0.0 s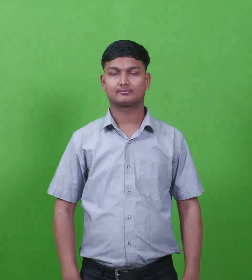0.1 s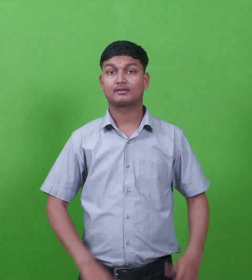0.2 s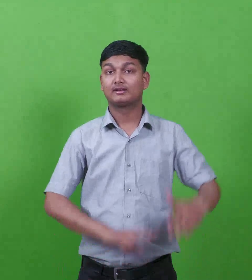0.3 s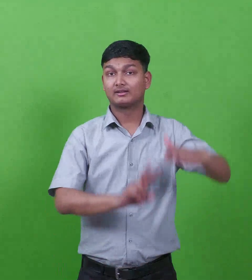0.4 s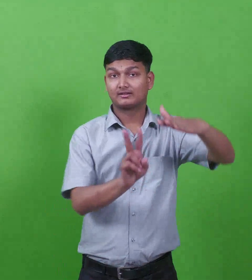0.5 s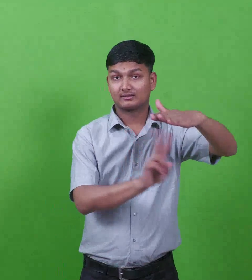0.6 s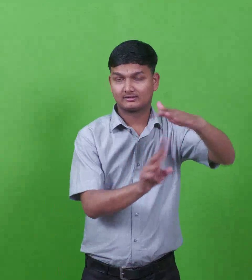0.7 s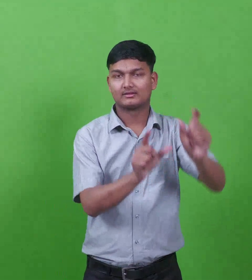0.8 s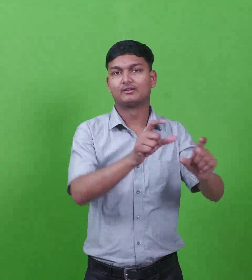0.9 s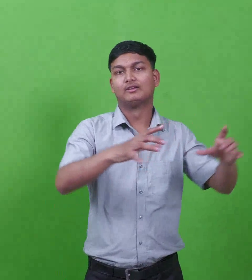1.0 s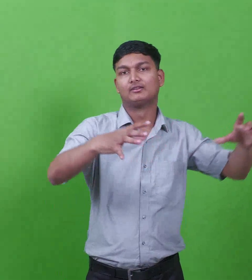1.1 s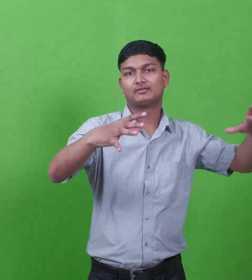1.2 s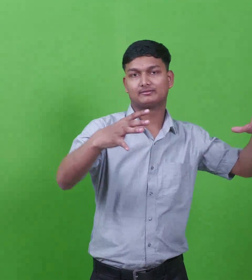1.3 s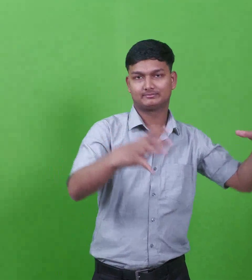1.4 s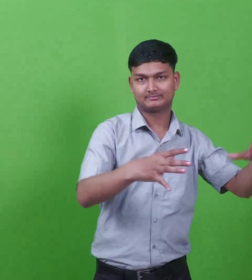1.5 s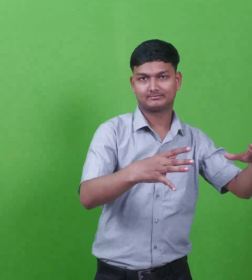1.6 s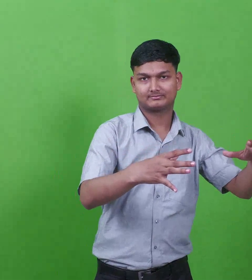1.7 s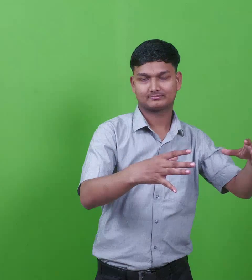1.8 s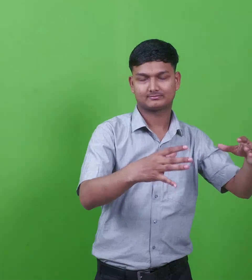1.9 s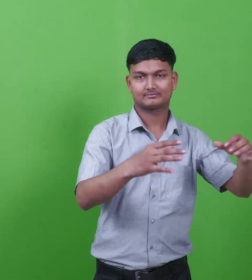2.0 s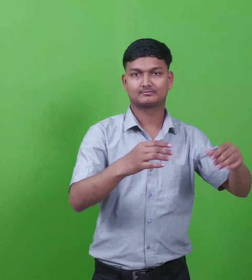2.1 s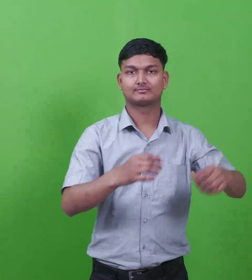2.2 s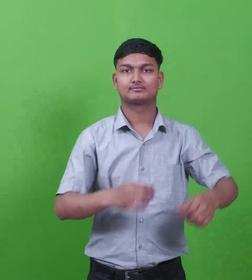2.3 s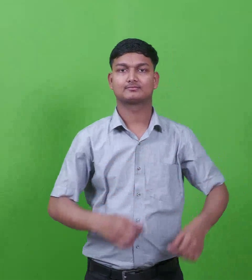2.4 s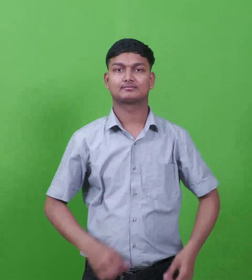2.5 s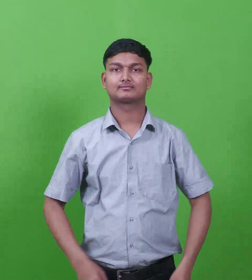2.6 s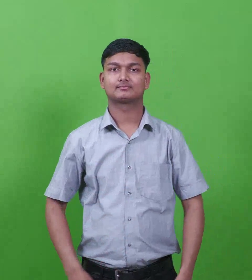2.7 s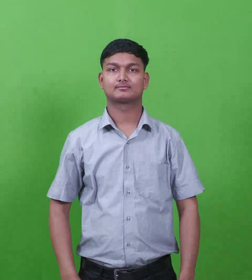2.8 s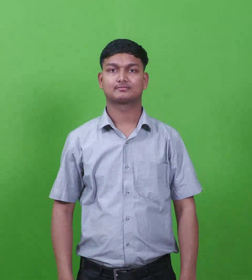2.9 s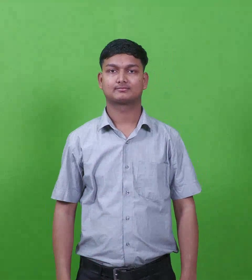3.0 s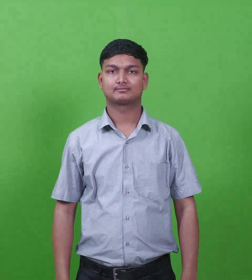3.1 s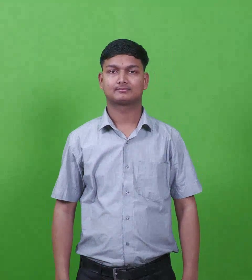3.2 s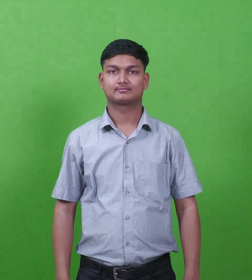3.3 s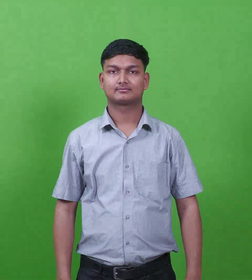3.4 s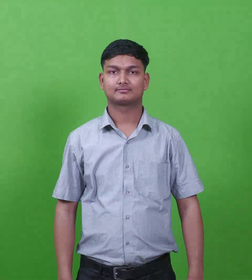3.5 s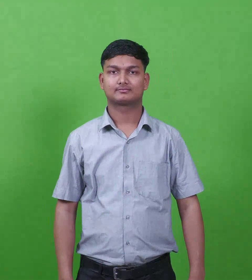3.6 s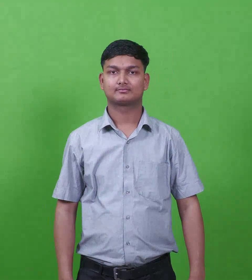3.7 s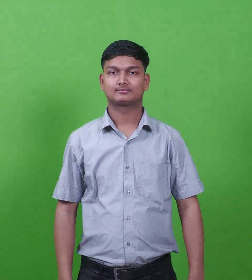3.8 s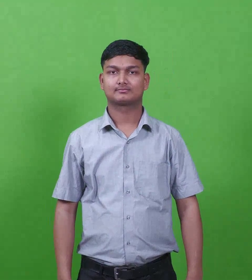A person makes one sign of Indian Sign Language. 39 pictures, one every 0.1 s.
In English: hittites
